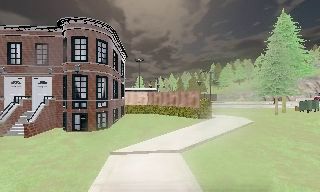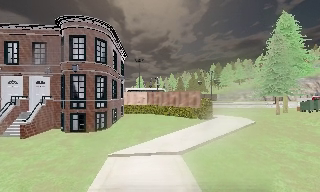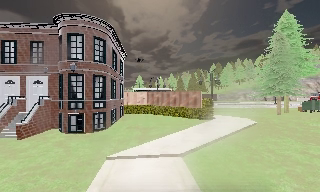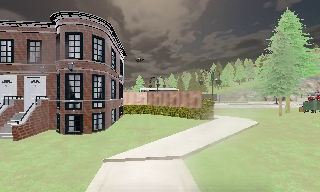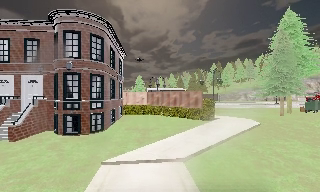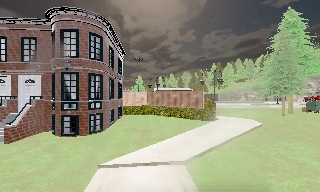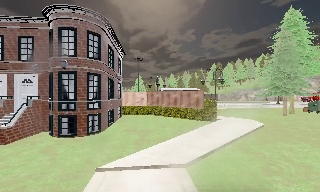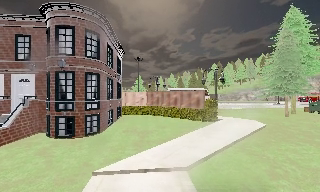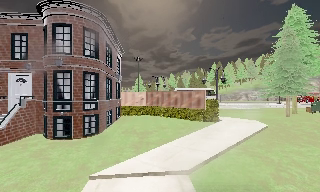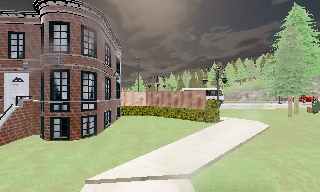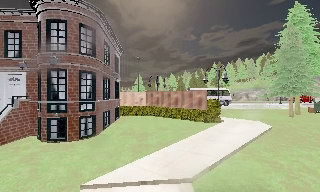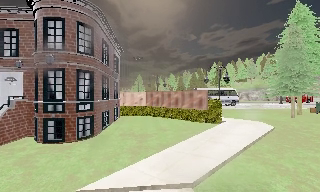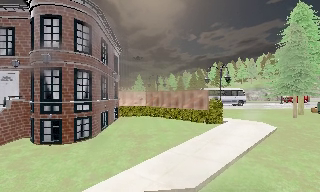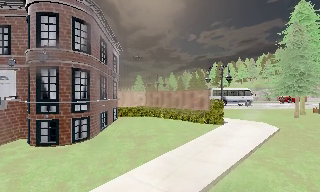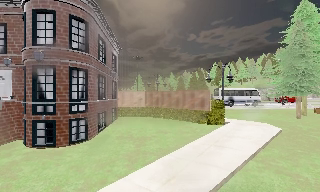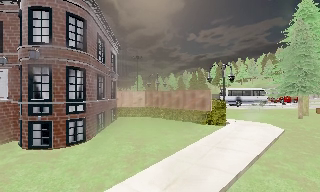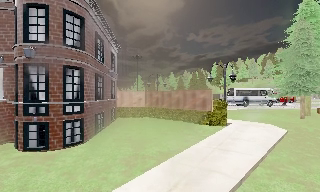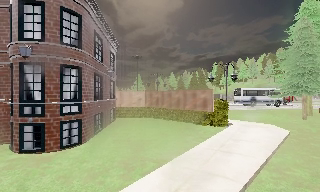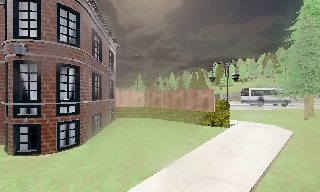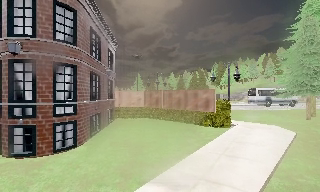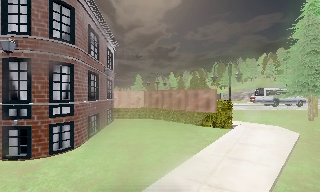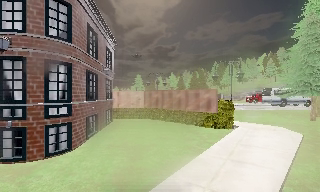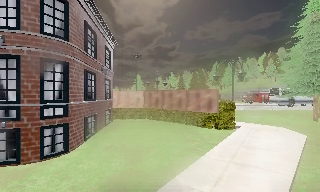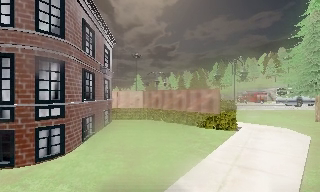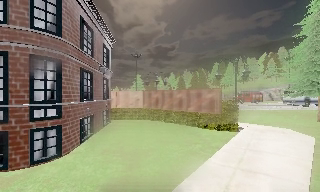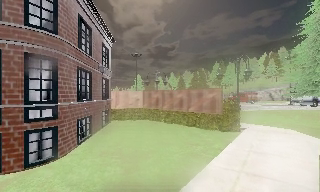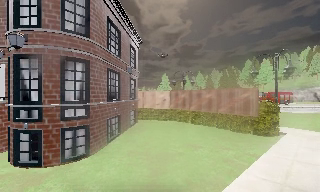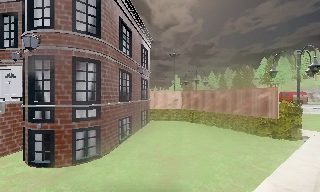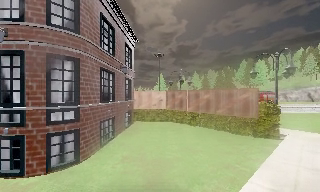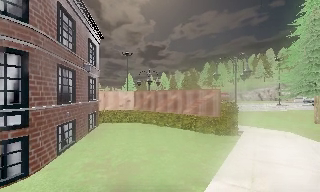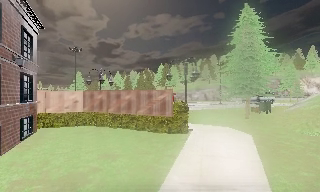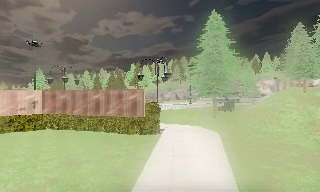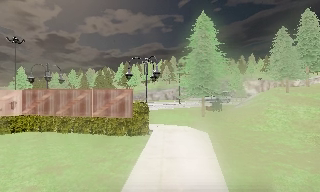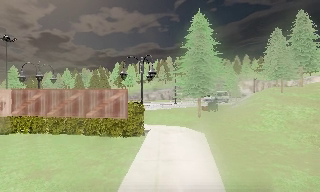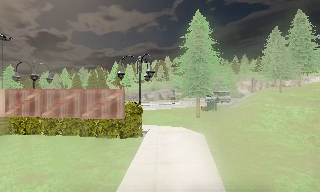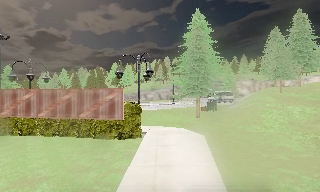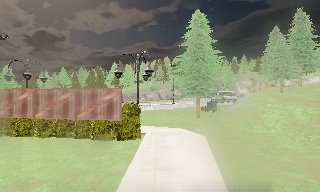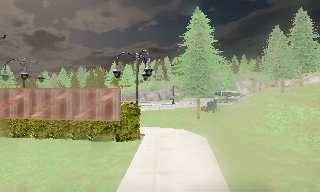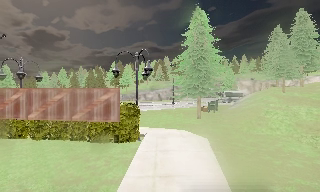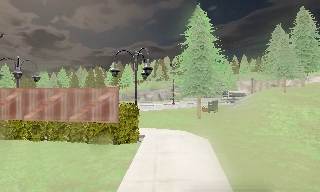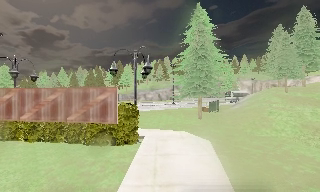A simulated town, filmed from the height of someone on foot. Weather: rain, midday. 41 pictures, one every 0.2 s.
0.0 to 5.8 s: The camera travels forward, about 6 m, so what stands in front looms larger.
5.8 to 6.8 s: The camera pans to its right, which is clockwise from overhead, by about 30 degrees. It travels forward, about 1 m.
6.8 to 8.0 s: The camera travels forward, about 1.5 m, so what stands in front looms larger.
The film runs forward here.
